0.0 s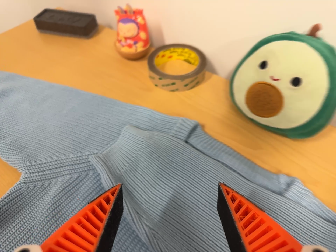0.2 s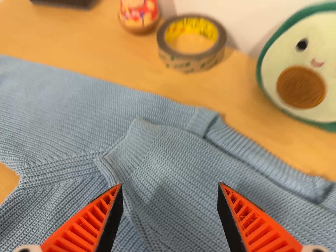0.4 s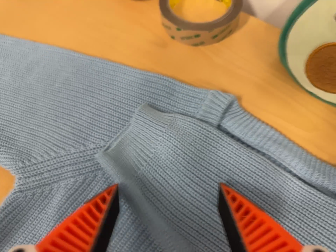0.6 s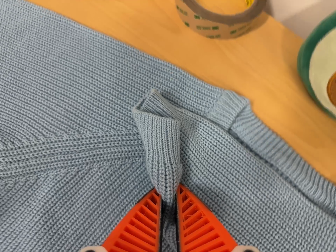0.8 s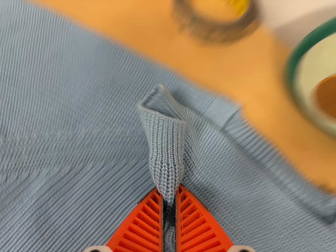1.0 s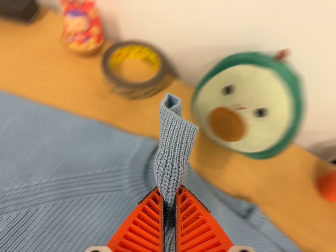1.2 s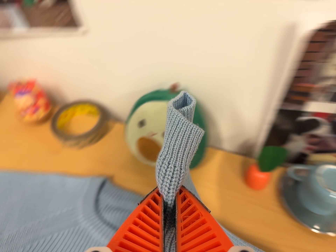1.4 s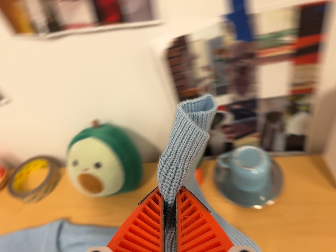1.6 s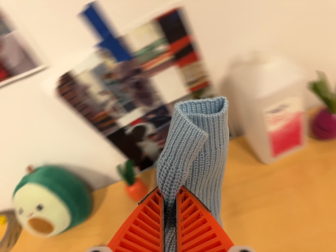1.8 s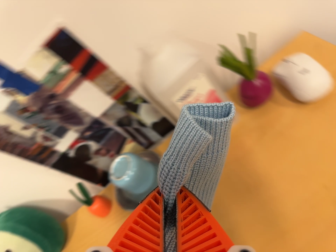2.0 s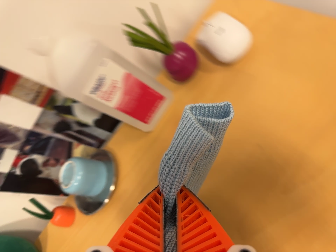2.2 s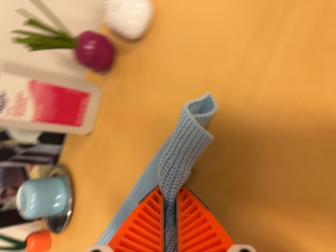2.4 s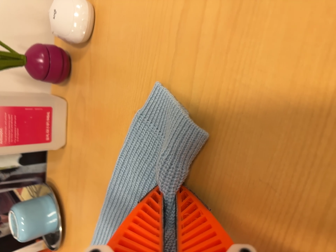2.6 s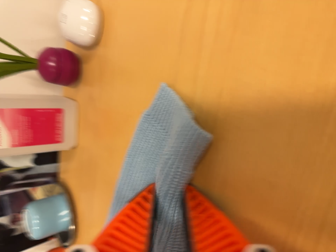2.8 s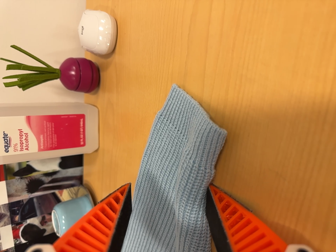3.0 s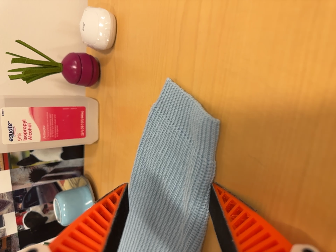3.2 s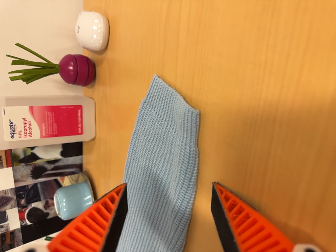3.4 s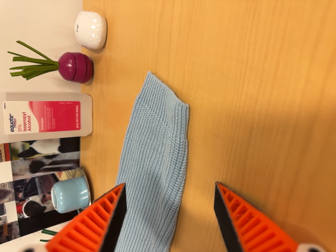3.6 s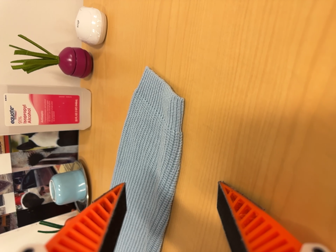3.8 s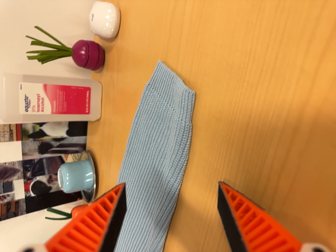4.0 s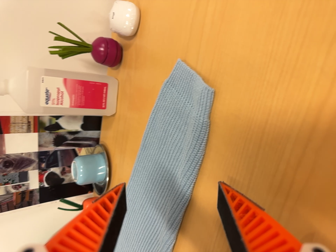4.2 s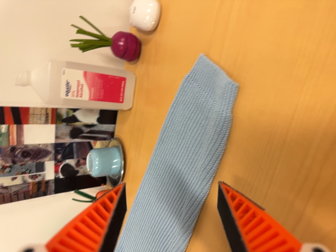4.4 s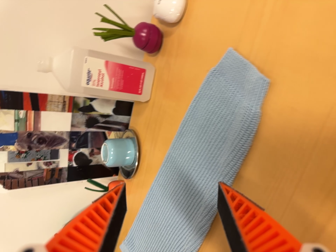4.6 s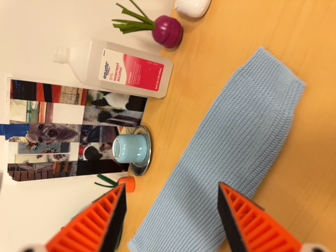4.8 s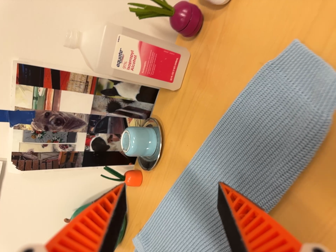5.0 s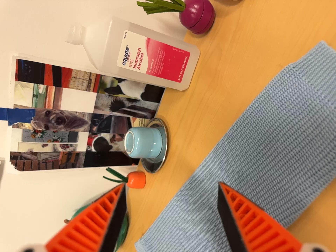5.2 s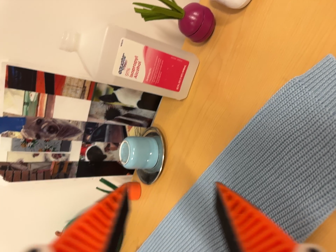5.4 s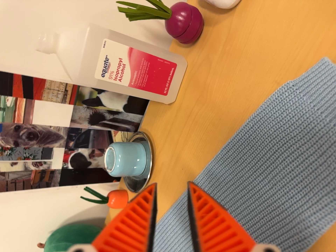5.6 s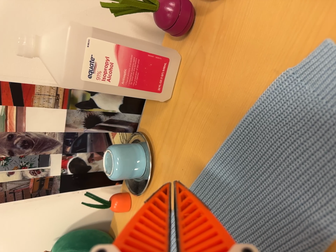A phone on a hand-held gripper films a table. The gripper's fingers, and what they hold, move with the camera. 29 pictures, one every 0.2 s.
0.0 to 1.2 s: The camera swings to its right by about 10 degrees, and the scene slides to the left. It travels to its right, toward the top of its view and backward, about 14 cm, so close, fixed things drift to the left. It rolls about its line of sight by about 15 degrees, and the scene rotates counterclockwise.
1.2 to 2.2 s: The camera travels to its right, about 50 cm, so close, fixed things drift to the left. It rolls about its line of sight by about 80 degrees, and the scene rotates counterclockwise.
2.2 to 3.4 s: The camera pans to its left by about 10 degrees. It travels to its right and backward, about 12 cm. It rolls about its line of sight by about 15 degrees, and the scene rotates counterclockwise.
3.4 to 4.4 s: The camera travels to its left, about 8 cm, so close, fixed things drift to the right. It rolls about its line of sight by about 10 degrees, and the scene rotates clockwise.
4.4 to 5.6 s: The camera travels forward and toward the top of its view, about 14 cm, so what stands in front looms larger.
The film runs backward here.
